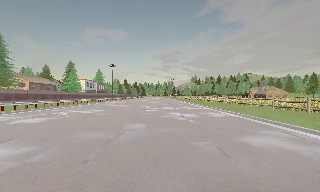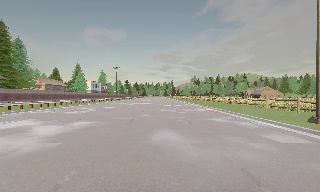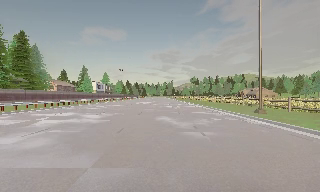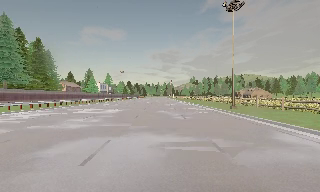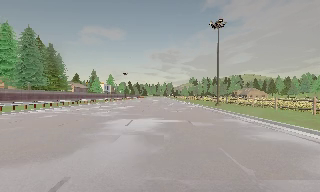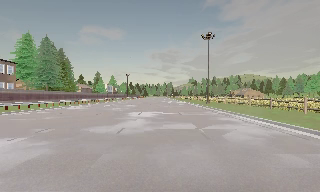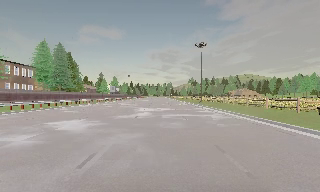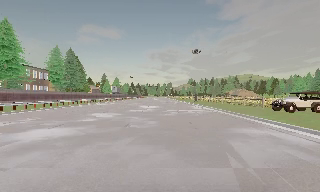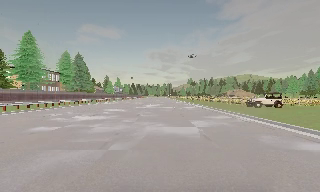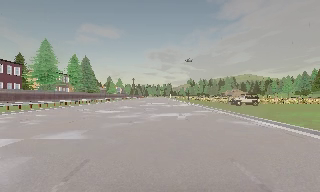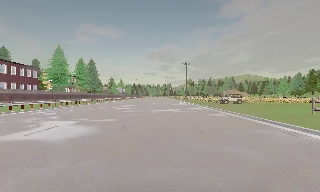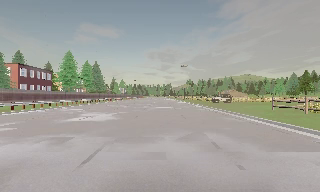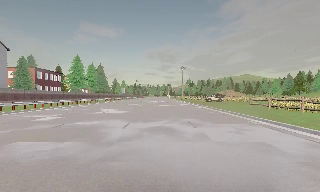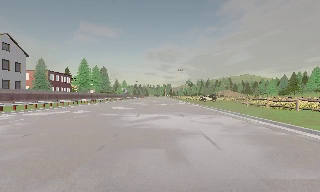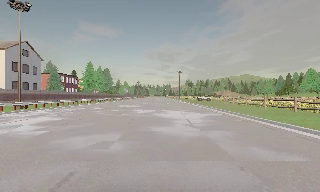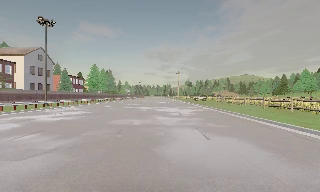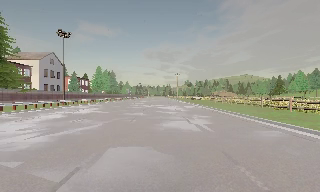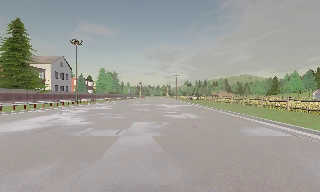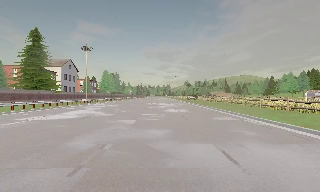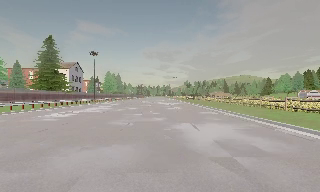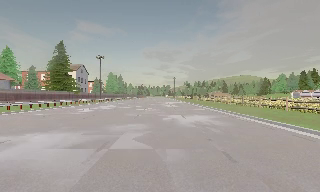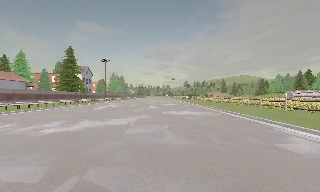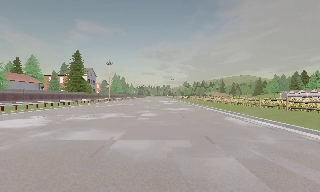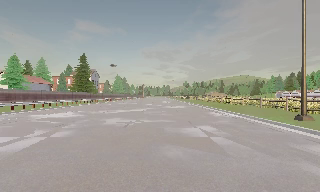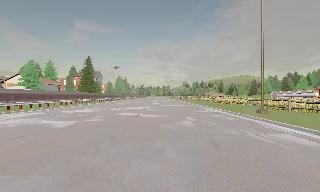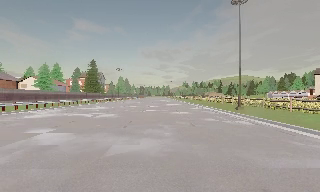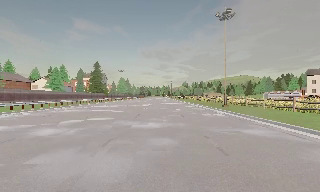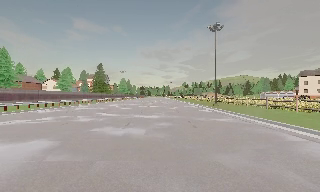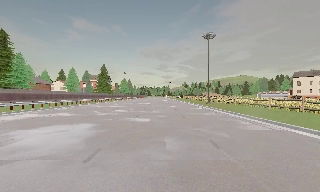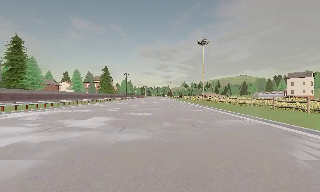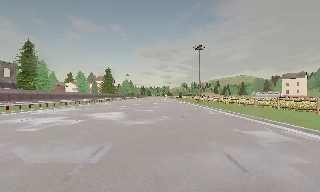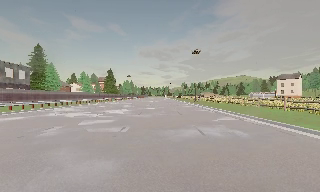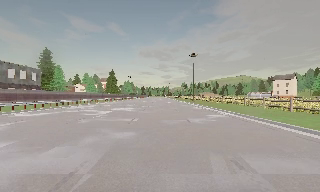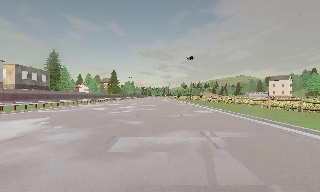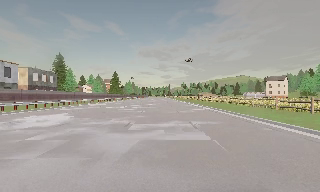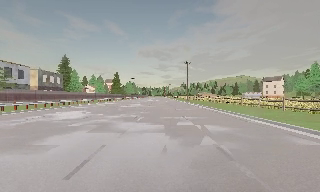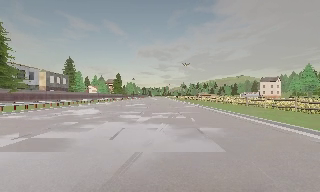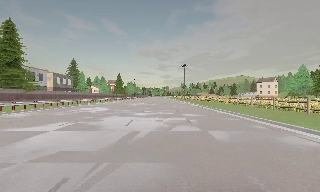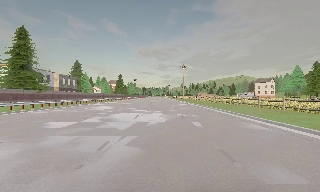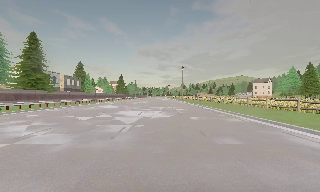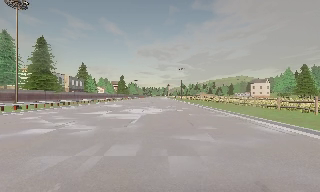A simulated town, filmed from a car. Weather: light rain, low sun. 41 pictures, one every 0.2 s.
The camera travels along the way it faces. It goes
backward.
0.0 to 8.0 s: The camera travels backward, about 150 m, so what stands in front gets smaller. It loses speed.
The film runs backward here.
